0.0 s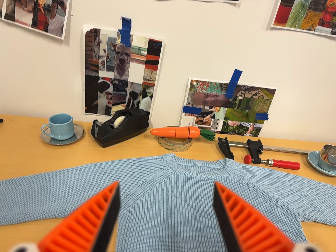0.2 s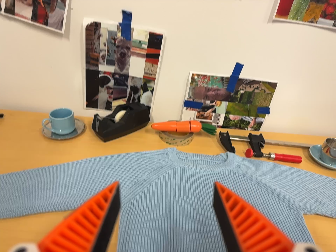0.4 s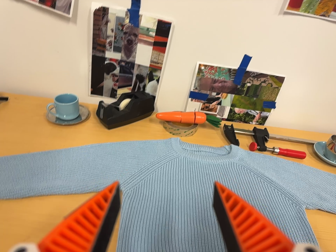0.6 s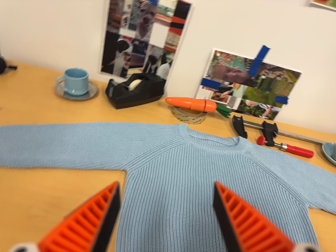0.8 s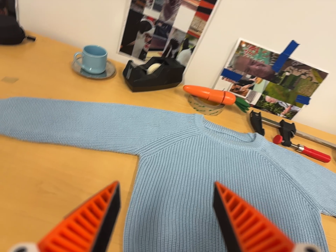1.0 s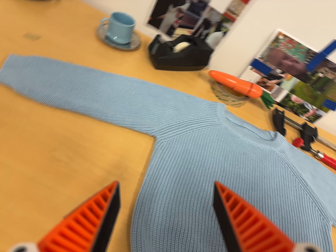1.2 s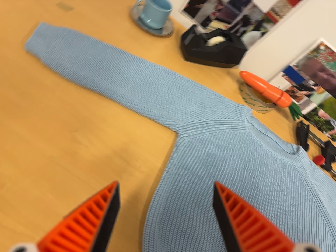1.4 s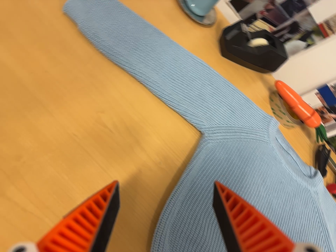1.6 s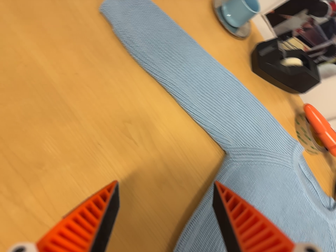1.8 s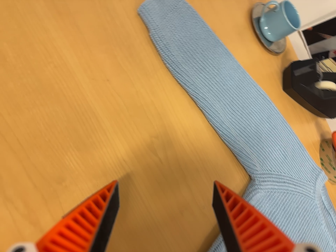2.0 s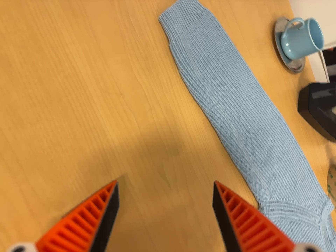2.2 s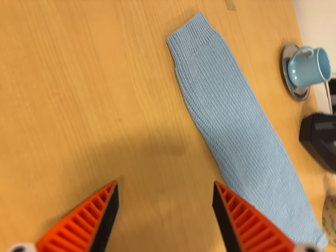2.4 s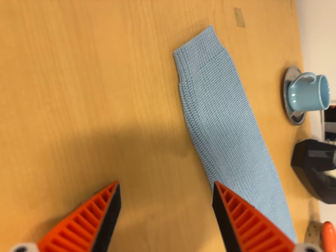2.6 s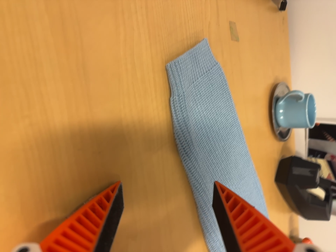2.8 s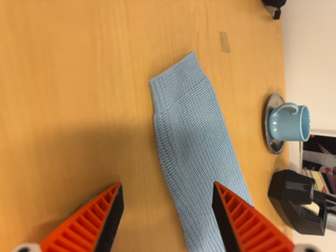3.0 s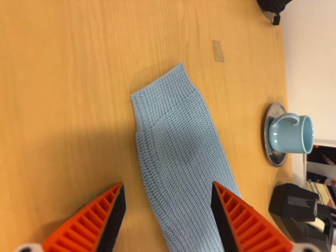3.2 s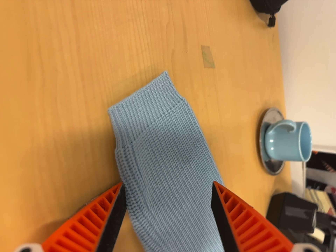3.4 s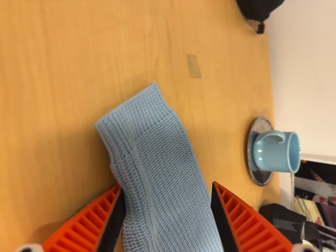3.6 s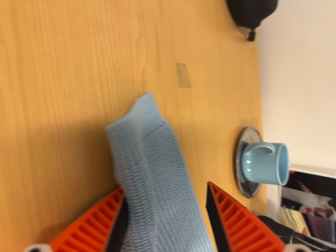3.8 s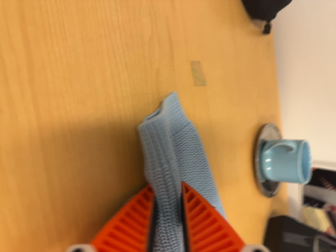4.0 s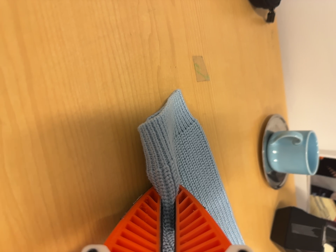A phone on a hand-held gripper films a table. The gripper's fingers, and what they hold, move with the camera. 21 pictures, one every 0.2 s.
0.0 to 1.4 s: The camera travels to its left and forward, about 18 cm, so close, fixed things drift to the right. Its aim tips toward the bottom of its view by about 20 degrees, and the scene shifts upward. It rolls about its line of sight by about 45 degrees, and the scene rotates clockwise.
1.4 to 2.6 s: The camera travels toward the top of its view, forward and to its left, about 22 cm, so close, fixed things drift downward. It rolls about its line of sight by about 35 degrees, and the scene rotates clockwise.
2.6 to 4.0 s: The camera travels forward, toward the top of its view and to its right, about 14 cm, so what stands in front looms larger.
The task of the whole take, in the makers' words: left arm across.
The film runs forward here.
